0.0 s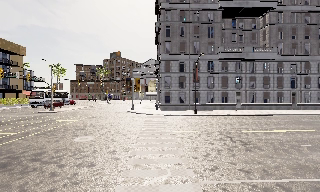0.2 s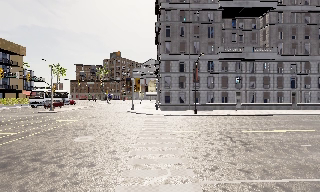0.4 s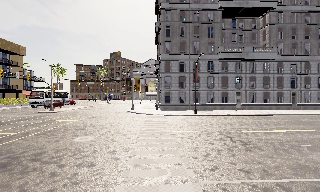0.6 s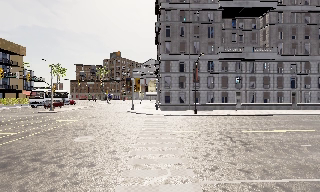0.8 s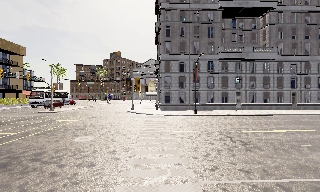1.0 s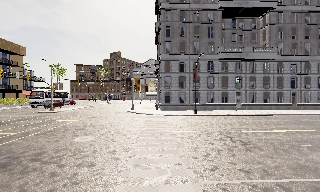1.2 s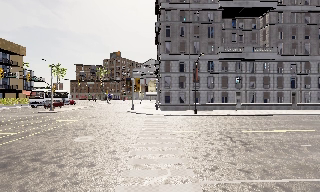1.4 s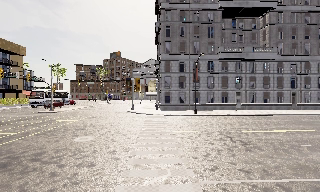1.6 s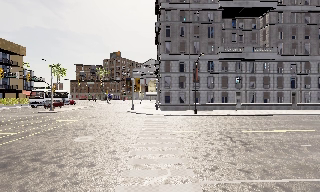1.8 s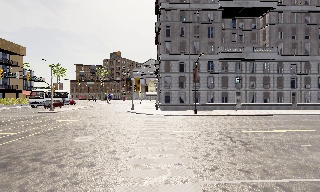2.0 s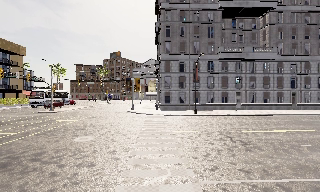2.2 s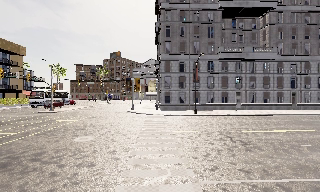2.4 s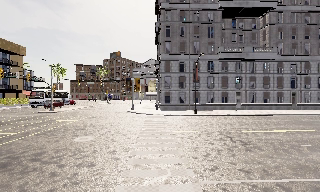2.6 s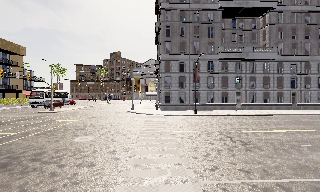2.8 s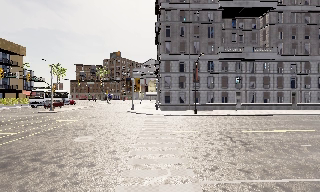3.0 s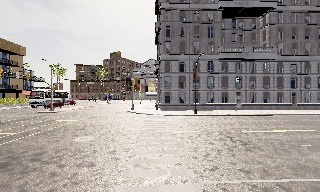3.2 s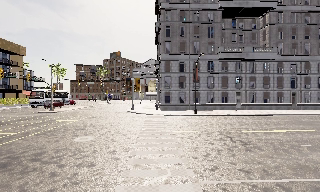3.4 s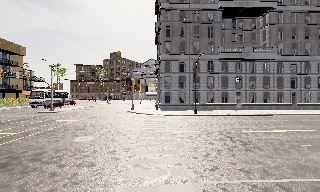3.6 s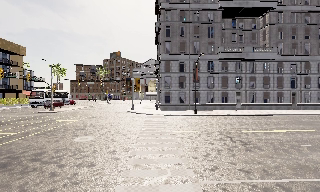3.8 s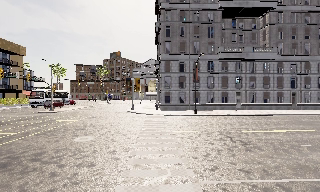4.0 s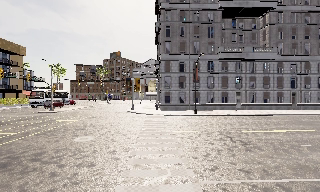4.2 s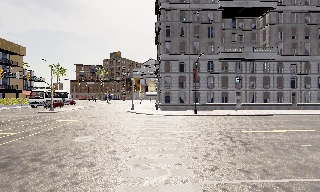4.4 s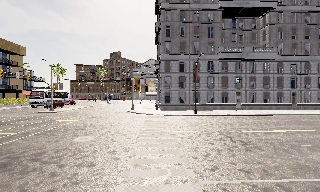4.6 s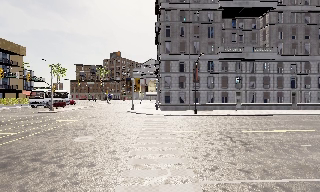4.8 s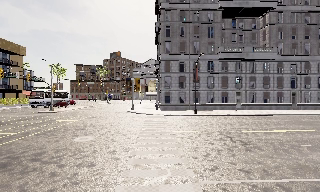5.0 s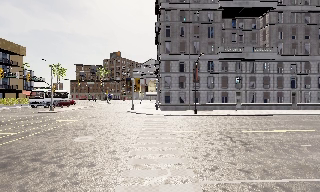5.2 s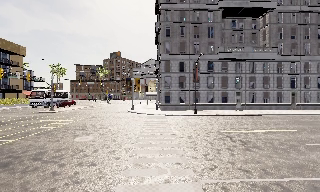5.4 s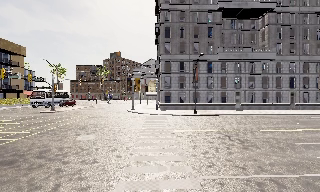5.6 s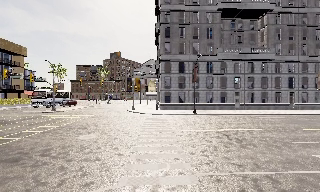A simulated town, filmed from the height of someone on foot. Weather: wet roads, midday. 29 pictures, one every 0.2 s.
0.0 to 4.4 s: The camera keeps its place and its aim.
4.4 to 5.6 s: The camera travels backward, about 0.5 m, so what stands in front gets smaller. It gains speed.
The film runs backward here.
